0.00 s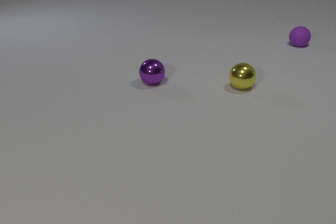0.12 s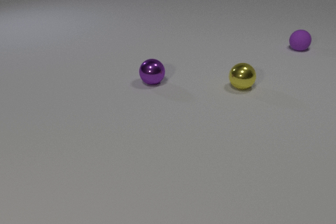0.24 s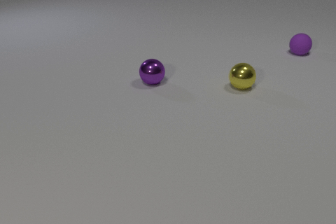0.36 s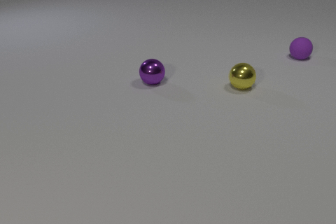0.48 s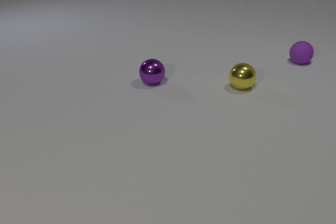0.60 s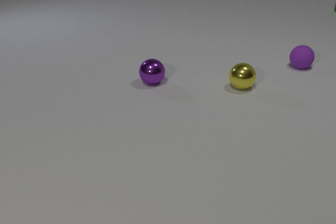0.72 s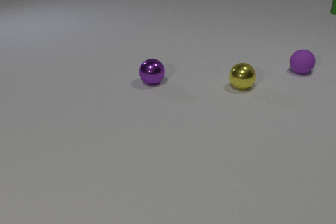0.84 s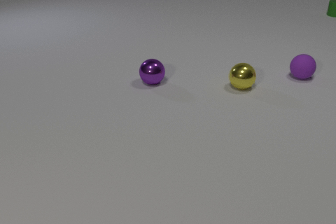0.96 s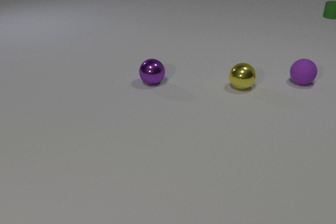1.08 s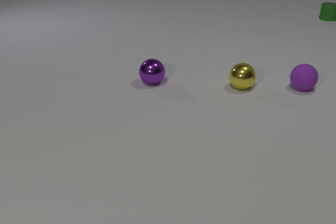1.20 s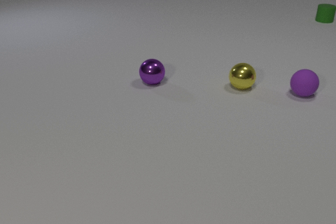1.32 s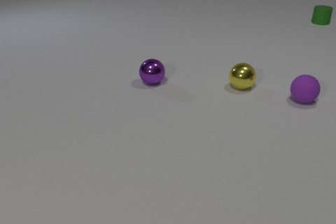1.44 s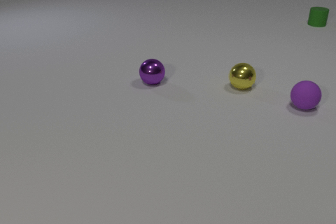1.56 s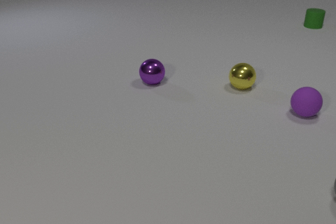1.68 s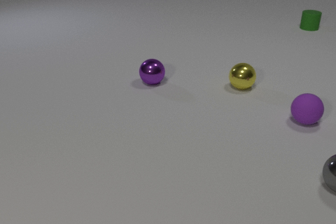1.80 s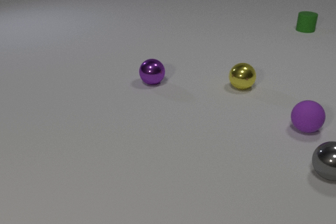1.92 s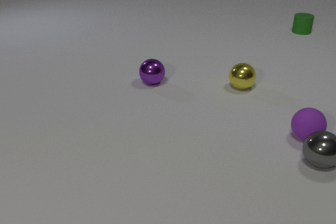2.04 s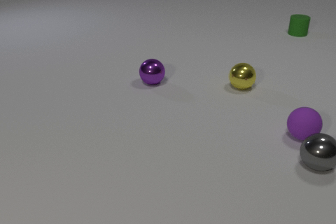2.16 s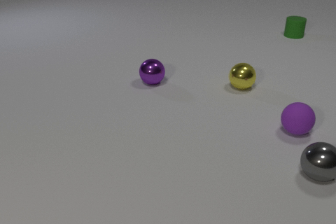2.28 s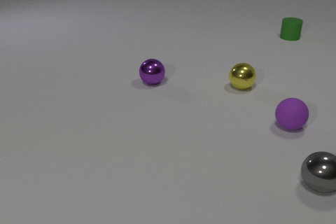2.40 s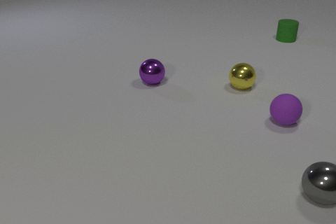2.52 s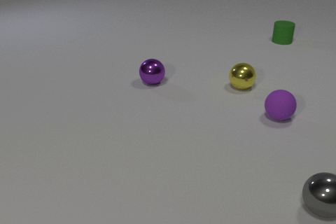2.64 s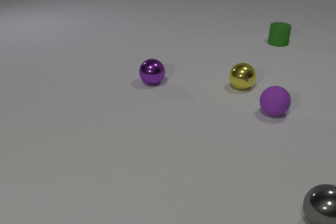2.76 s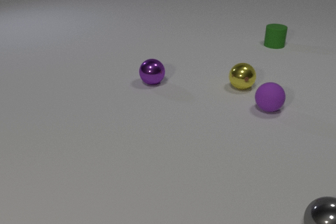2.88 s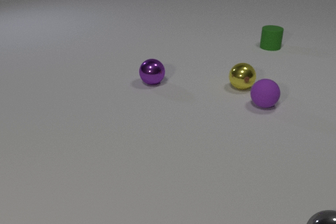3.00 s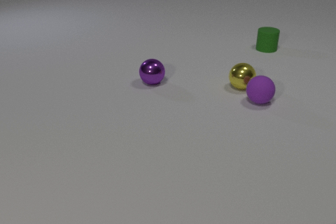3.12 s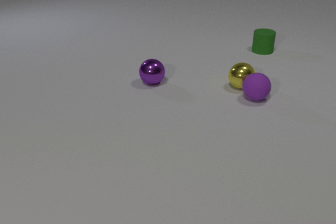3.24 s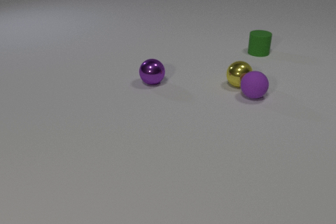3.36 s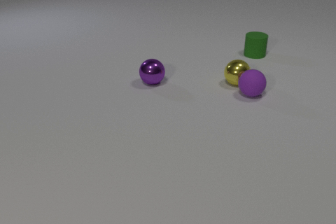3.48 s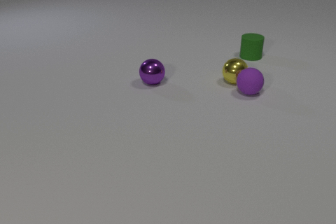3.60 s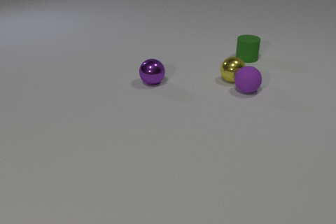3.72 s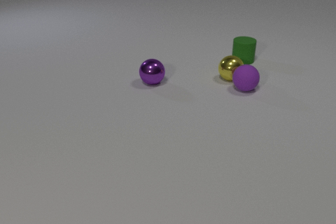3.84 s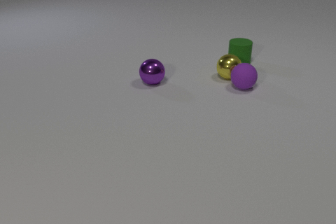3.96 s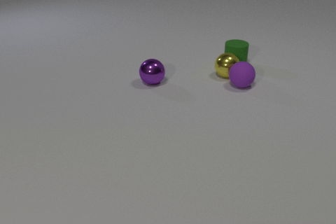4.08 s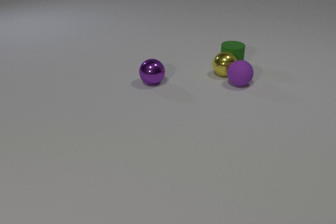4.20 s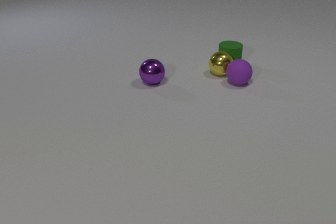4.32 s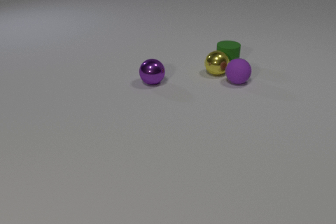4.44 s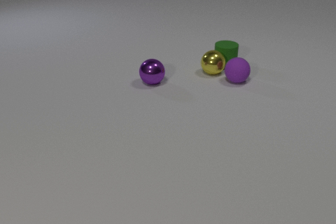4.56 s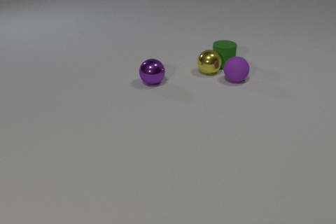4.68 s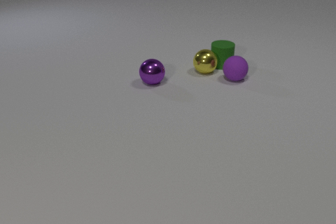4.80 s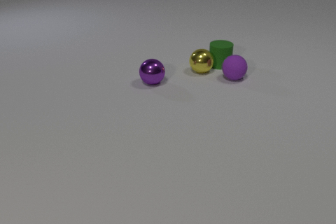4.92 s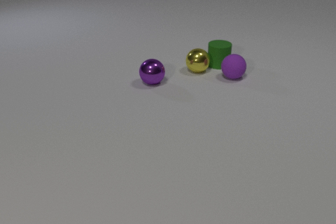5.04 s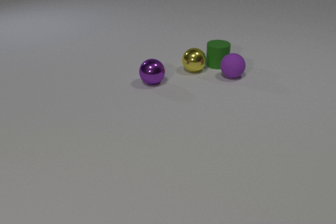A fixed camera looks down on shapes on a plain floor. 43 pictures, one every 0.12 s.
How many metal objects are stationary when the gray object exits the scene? 2.
How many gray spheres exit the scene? 1.
Are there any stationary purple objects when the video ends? yes.
0.00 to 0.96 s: The purple rubber sphere rolls toward the camera. The green rubber cylinder comes in at the right edge, slides toward the camera.
0.96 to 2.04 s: The purple rubber sphere rolls toward the camera. The gray metal sphere comes in at the right edge, rolls away from the camera and to the left. The green rubber cylinder slides toward the camera and to the left. The purple rubber sphere and the gray metal sphere collide.
2.04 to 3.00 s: The purple rubber sphere rolls away from the camera and to the left. The gray metal sphere rolls toward the camera, leaves at the bottom edge. The green rubber cylinder slides toward the camera and to the left.
3.00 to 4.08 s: The purple rubber sphere rolls away from the camera and to the left. The yellow metal sphere rolls away from the camera and to the left. The green rubber cylinder slides toward the camera and to the left. The purple rubber sphere and the yellow metal sphere collide. The yellow metal sphere and the green rubber cylinder collide.
4.08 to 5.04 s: The purple rubber sphere rolls away from the camera and to the left. The yellow metal sphere rolls to the left. The green rubber cylinder slides to the left.
